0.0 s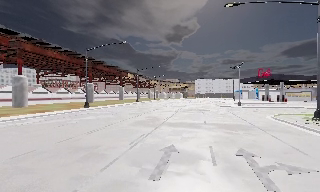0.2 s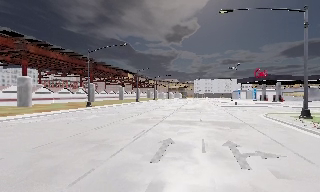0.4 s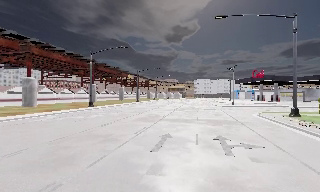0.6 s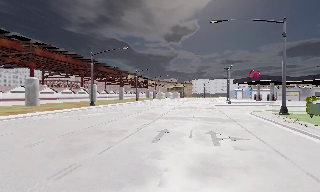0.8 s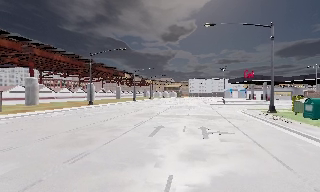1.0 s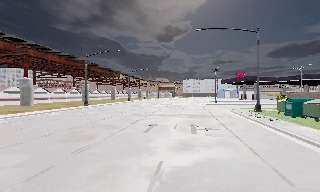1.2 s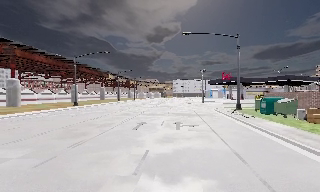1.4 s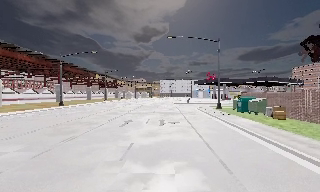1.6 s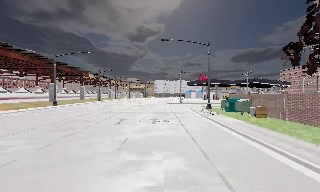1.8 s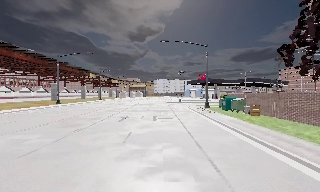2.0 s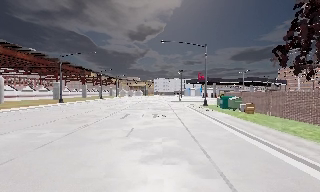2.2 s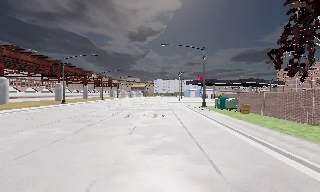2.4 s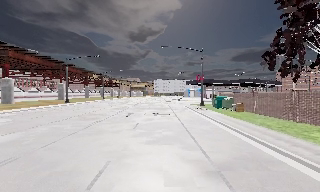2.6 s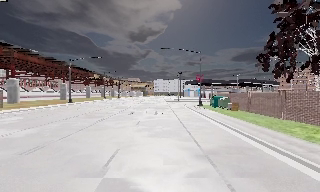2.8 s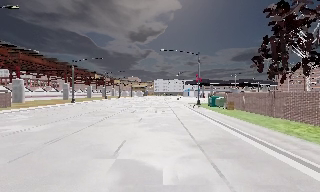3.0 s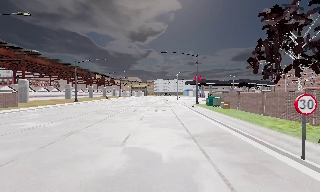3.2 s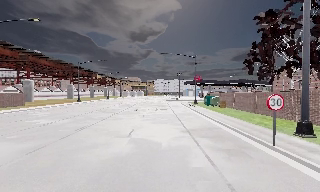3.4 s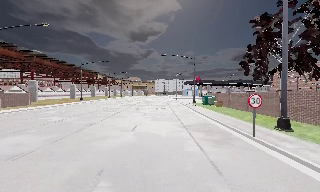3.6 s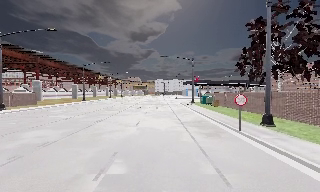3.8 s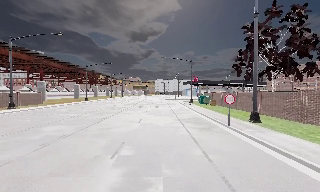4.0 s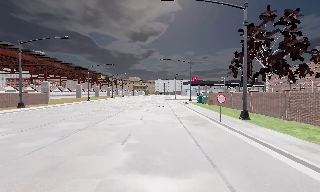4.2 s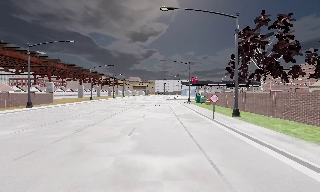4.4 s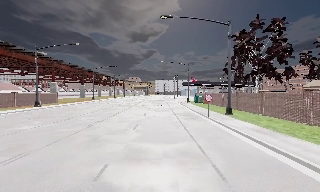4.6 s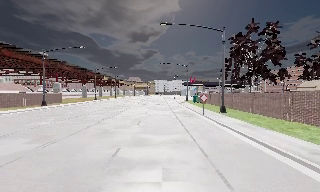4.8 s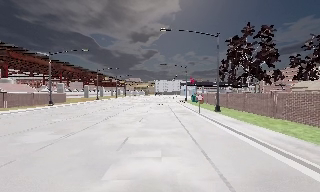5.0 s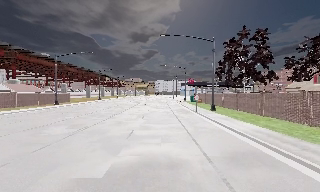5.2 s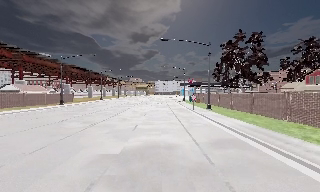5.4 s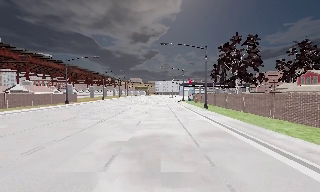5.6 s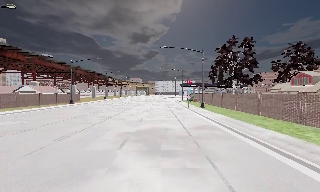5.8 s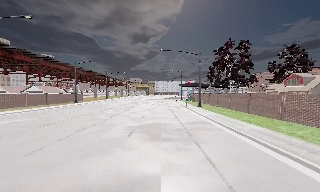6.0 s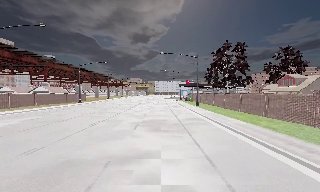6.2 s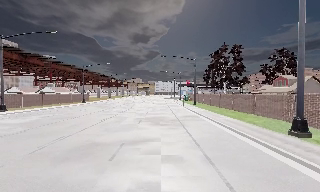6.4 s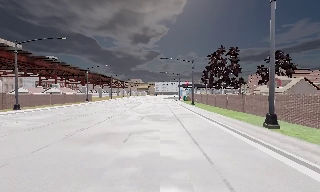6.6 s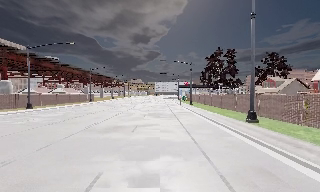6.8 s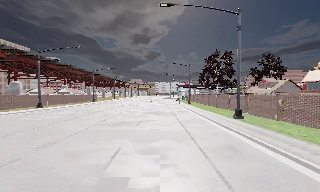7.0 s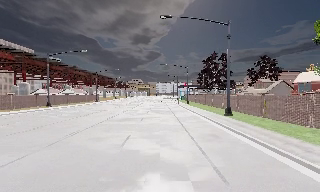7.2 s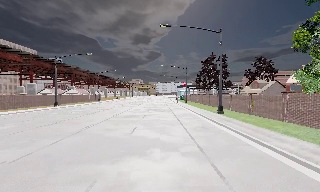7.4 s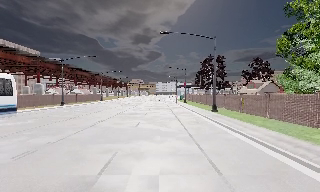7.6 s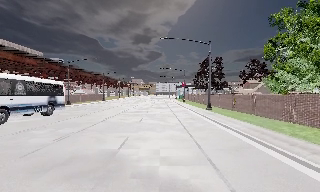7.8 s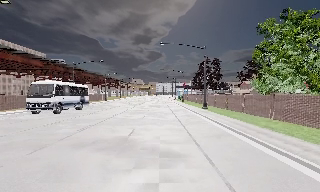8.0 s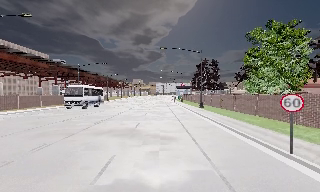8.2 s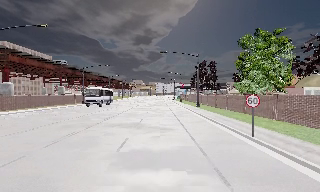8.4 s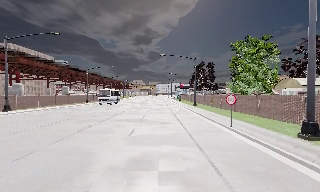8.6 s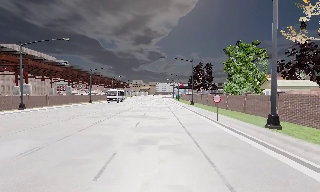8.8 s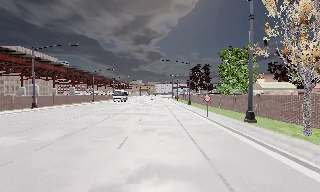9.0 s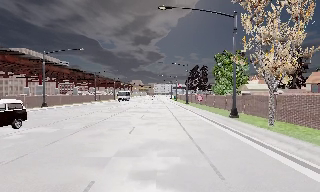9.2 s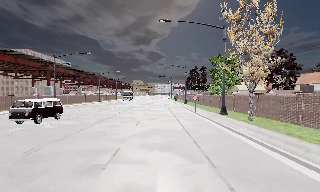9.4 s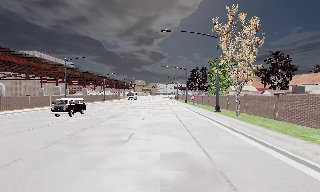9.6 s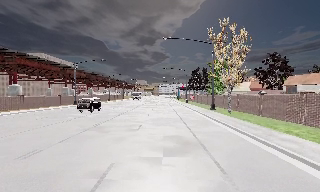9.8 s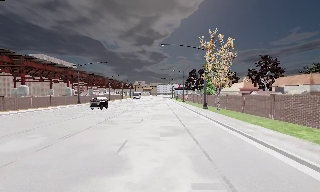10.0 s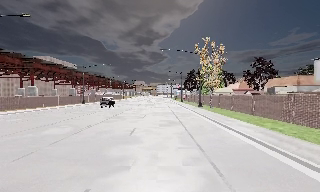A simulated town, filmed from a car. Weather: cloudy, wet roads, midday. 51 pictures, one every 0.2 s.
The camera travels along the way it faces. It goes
backward.
0.0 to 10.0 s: The camera swings to its right by about 15 degrees, and the scene slides to the left. It travels backward, about 90 m, so what stands in front gets smaller. It gains speed.
The film runs backward here.
